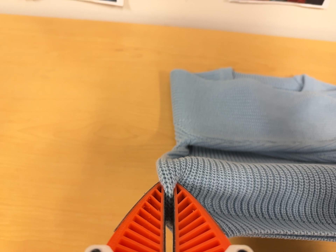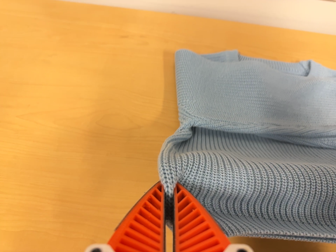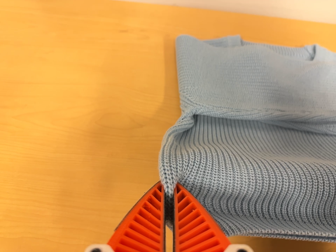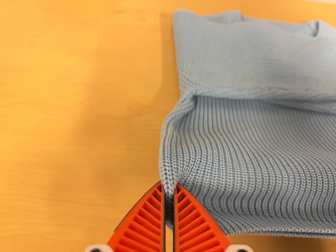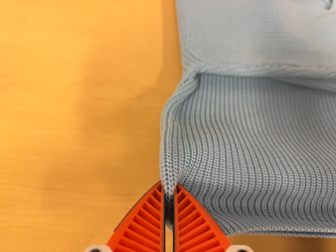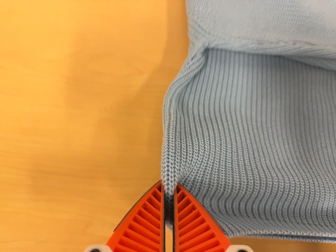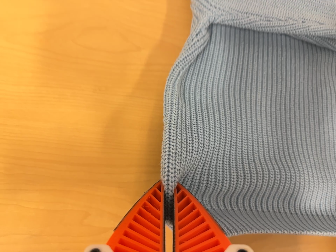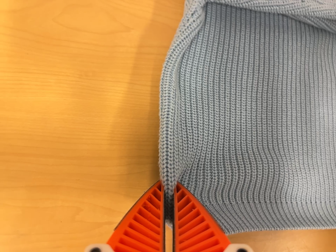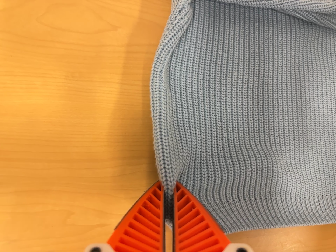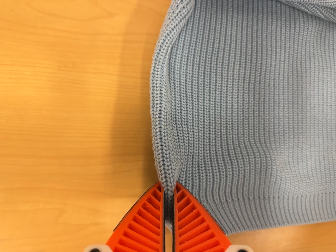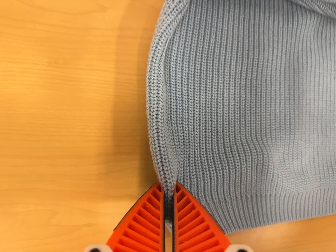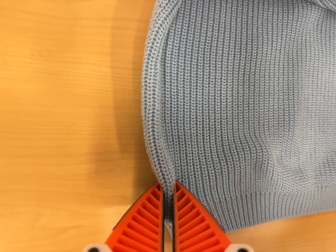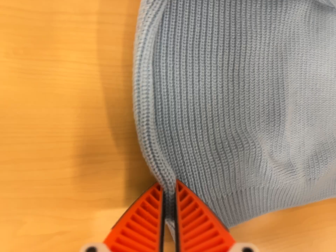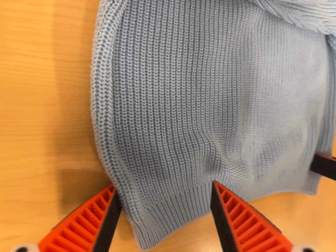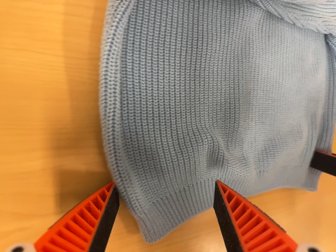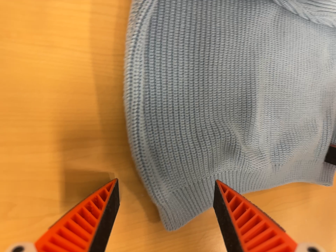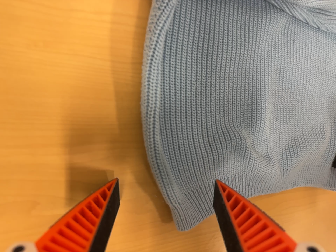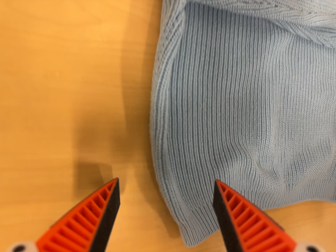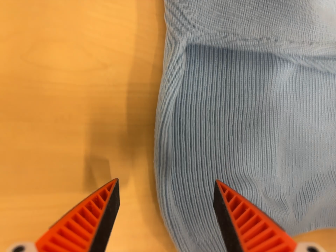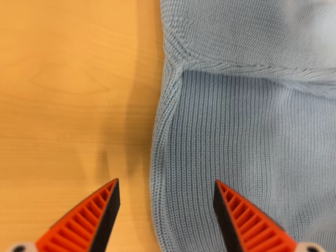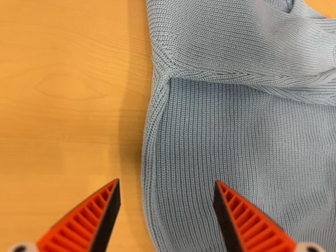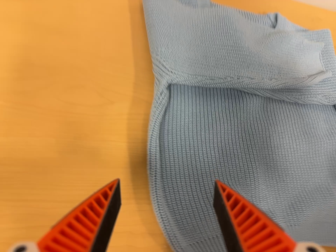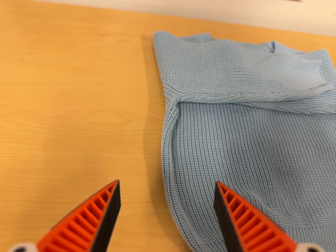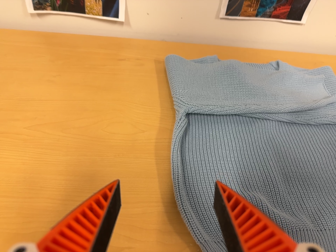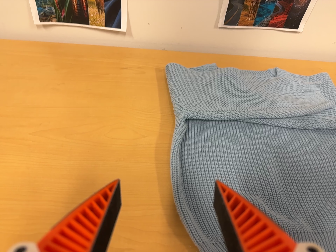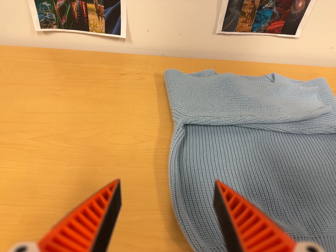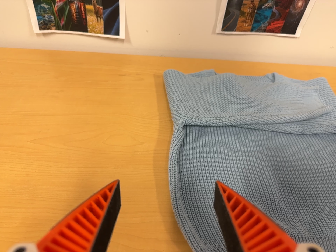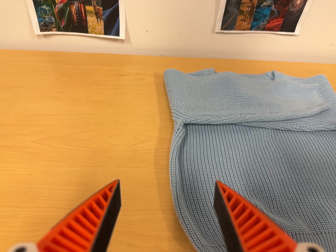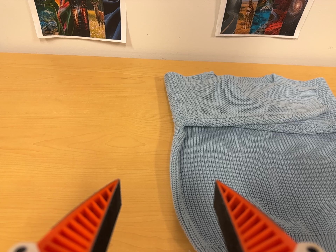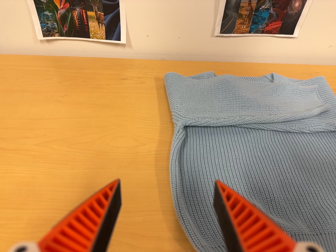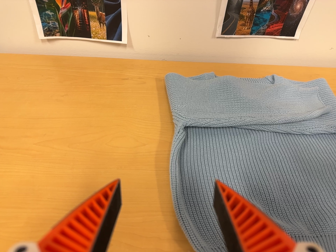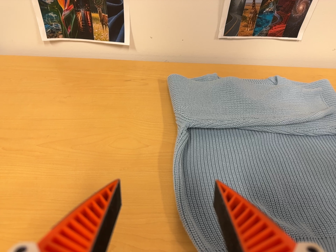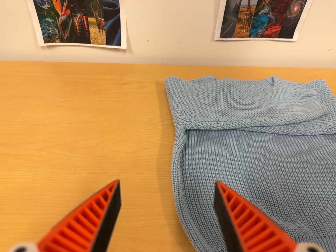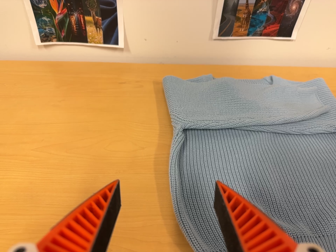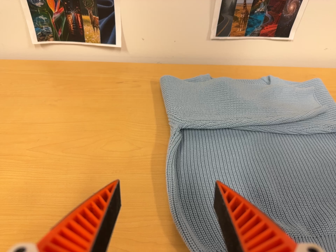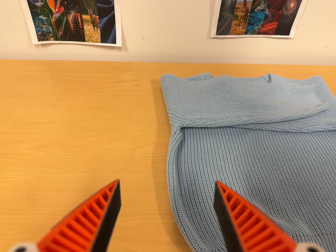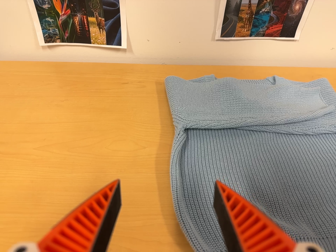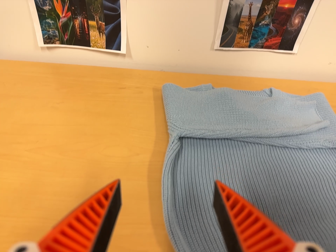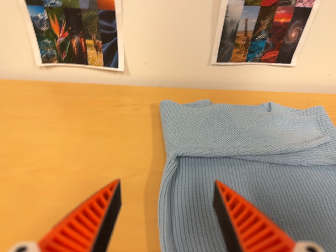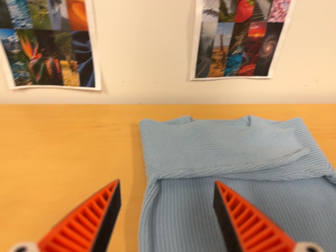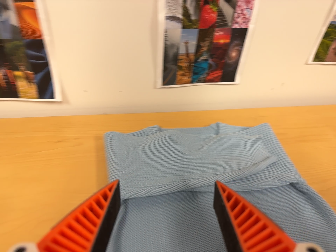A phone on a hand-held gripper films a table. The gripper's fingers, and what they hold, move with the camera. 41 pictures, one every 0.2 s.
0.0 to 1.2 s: The camera travels forward and to its left, about 14 cm, so what stands in front looms larger. Its aim tips toward the bottom of its view by about 20 degrees, and the scene shifts upward.
1.2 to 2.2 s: The camera's aim tips toward the bottom of its view by about 10 degrees, and the scene shifts upward.
2.2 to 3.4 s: The camera shifts only a little, or ends up much as it began.
3.4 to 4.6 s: The camera pans to its left by about 20 degrees. It travels backward, toward the bottom of its view and to its right, about 22 cm. Its aim tips toward the top of its view by about 40 degrees, and the scene shifts downward. It rolls about its line of sight by about 10 degrees, and the scene rotates counterclockwise.
4.6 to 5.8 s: The camera shifts only a little, or ends up much as it began.
5.8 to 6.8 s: The camera keeps its place and its aim.
6.8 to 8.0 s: The camera travels toward the top of its view and to its right, about 10 cm, so close, fixed things drift downward.
The film runs backward here.
